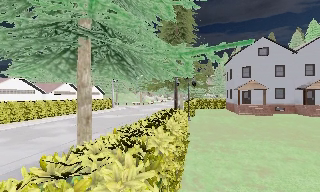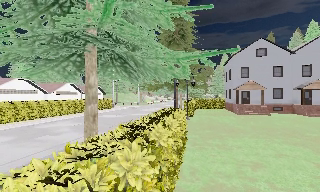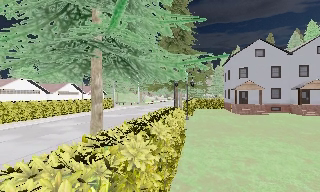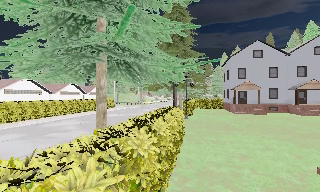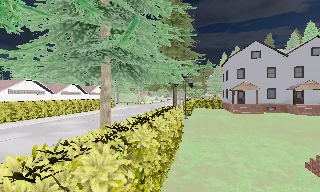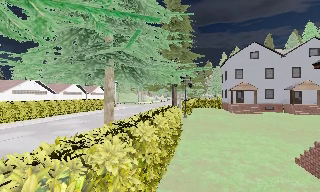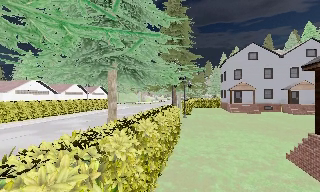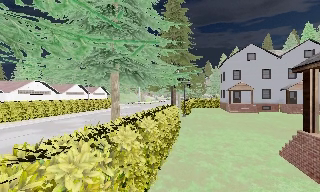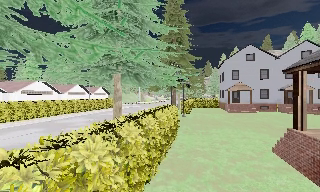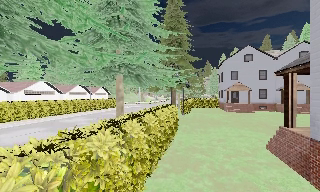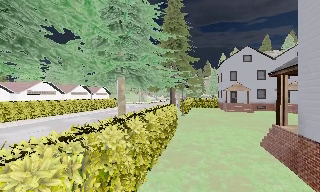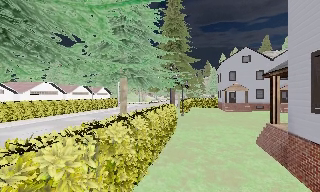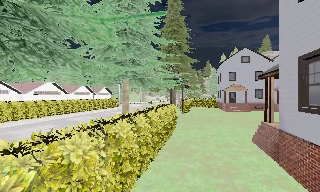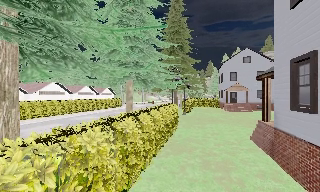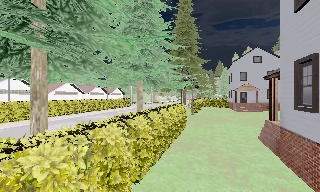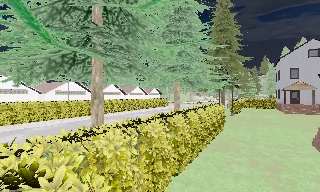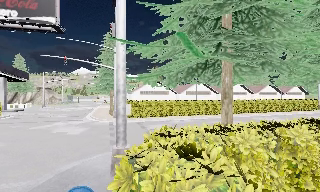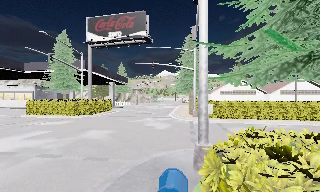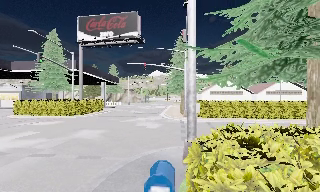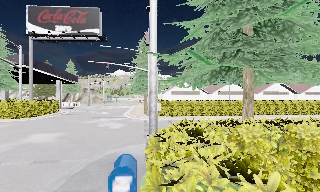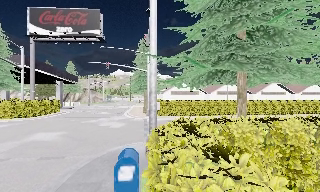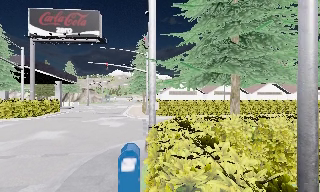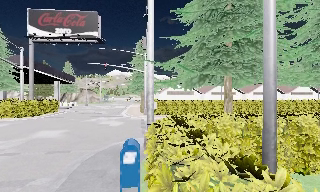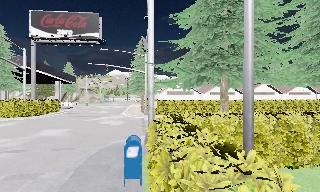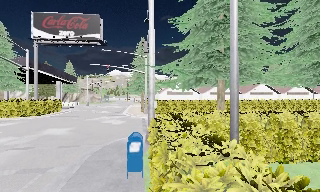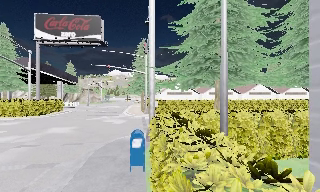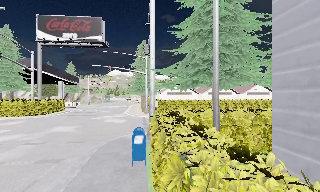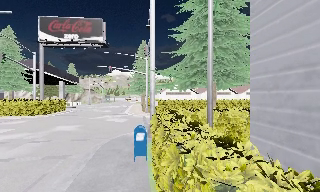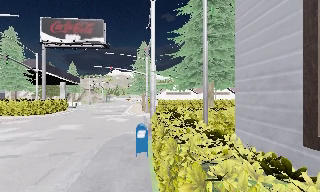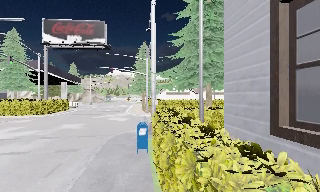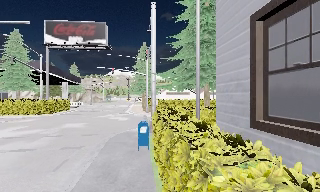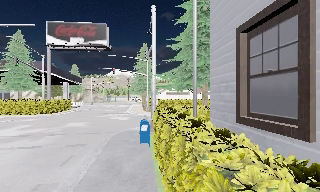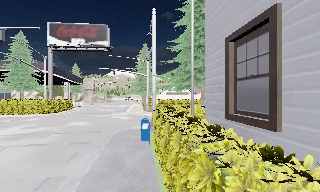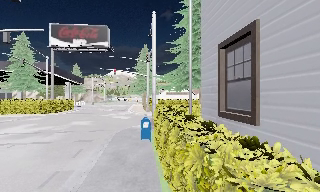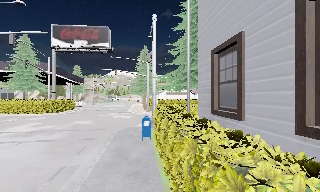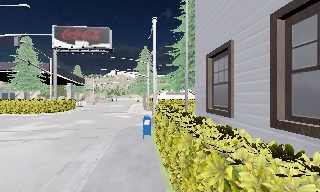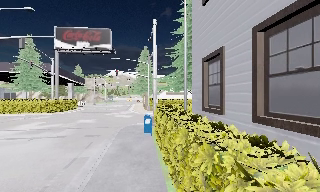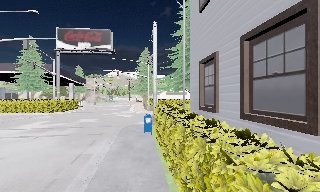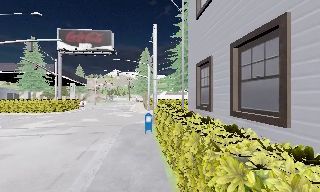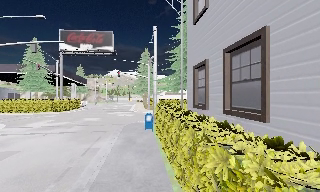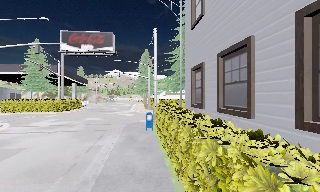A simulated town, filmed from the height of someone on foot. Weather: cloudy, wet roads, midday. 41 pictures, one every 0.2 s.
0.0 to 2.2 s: The camera travels backward, about 4 m, so what stands in front gets smaller.
2.2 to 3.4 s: The scene slides to the right, as the camera pans about 85 degrees to its left. It travels backward, about 2 m.
3.4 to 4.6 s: The scene slides to the left, as the camera pans about 15 degrees to its right. It travels backward, about 2 m, so what stands in front gets smaller.
4.6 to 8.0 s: The camera travels backward, about 6 m, so what stands in front gets smaller.
The film runs backward here.
